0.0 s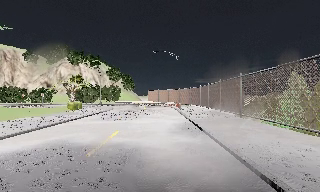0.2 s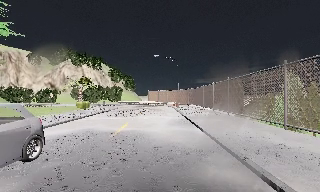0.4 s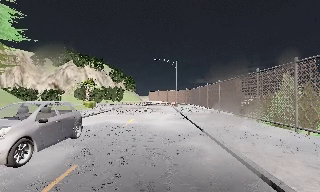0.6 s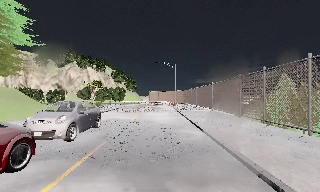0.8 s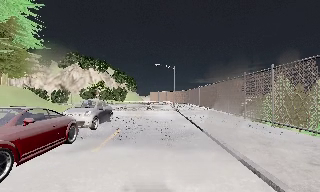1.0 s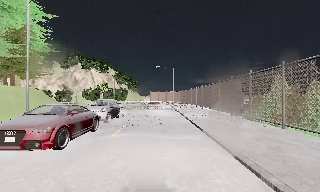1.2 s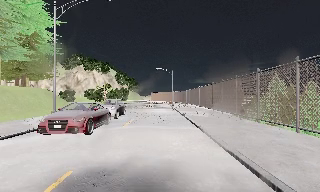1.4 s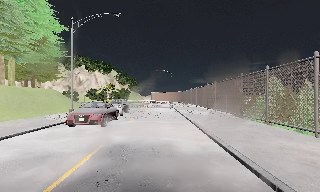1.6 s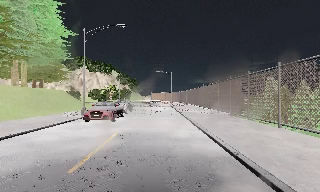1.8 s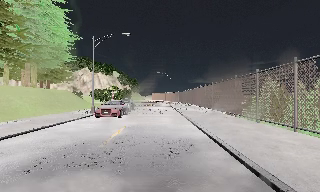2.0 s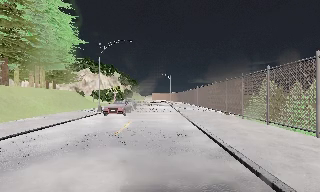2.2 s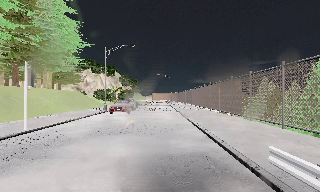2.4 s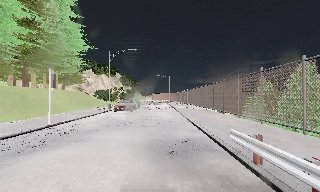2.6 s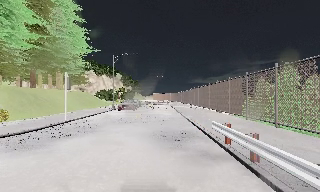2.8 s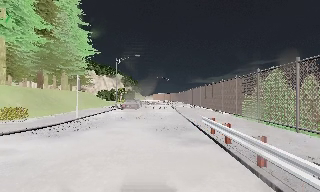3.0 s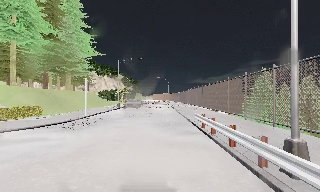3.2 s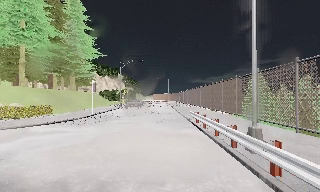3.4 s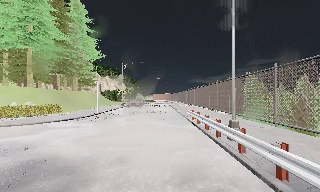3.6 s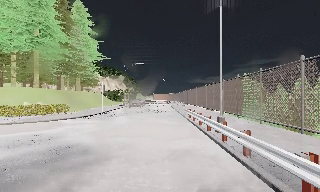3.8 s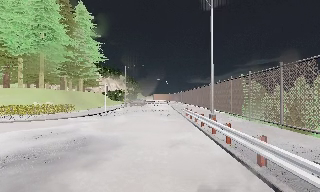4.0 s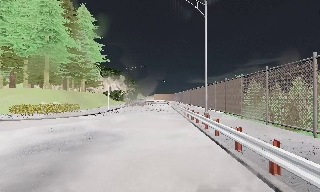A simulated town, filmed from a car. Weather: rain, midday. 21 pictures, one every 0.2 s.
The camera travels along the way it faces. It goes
backward.
0.0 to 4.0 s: The camera travels backward, about 35 m, so what stands in front gets smaller. It loses speed.
The film runs backward here.
